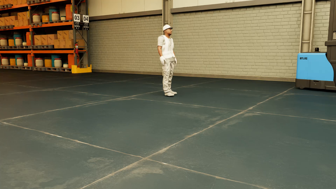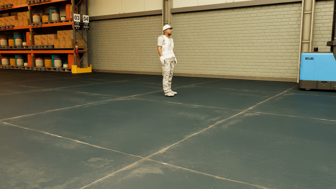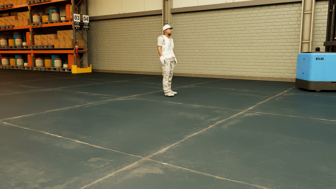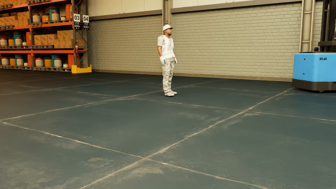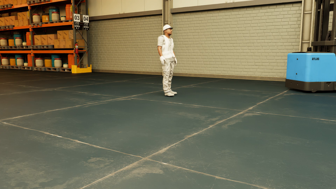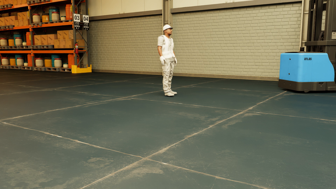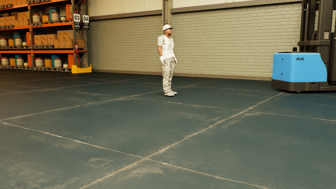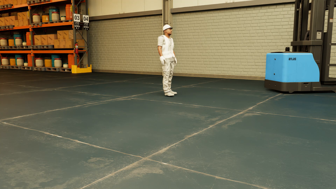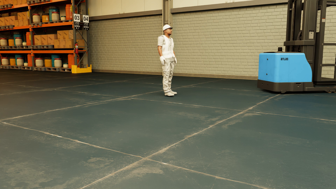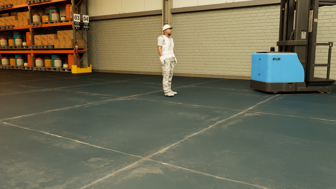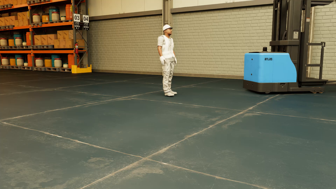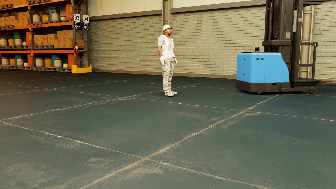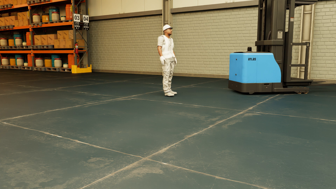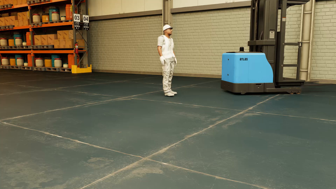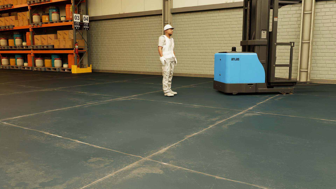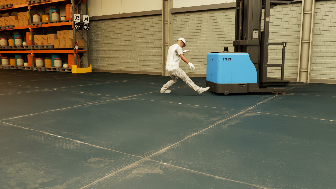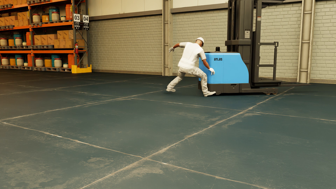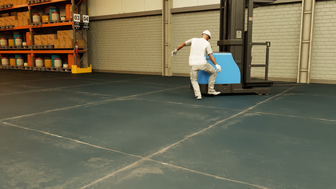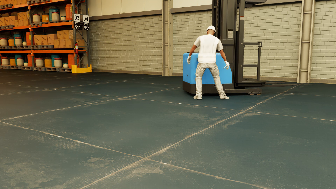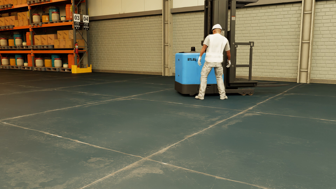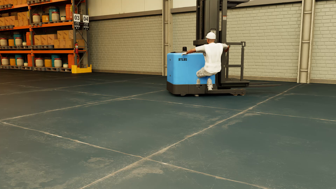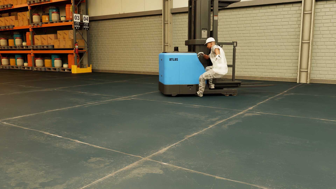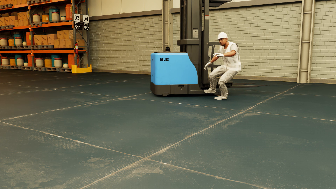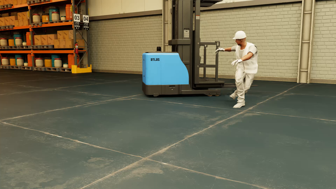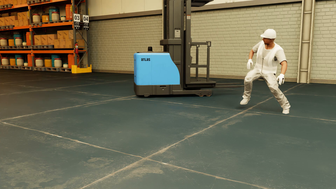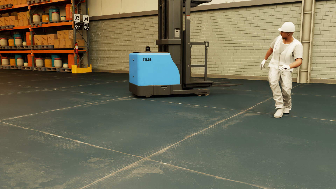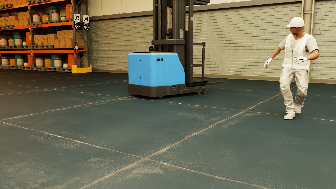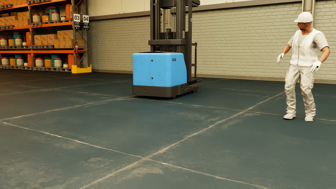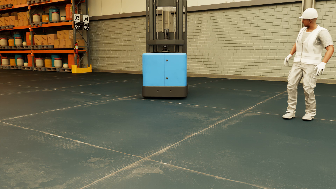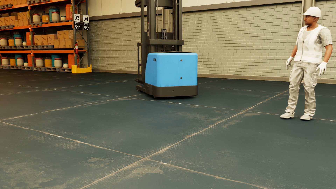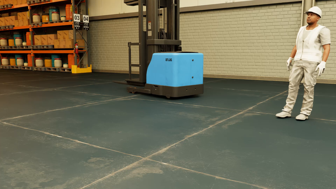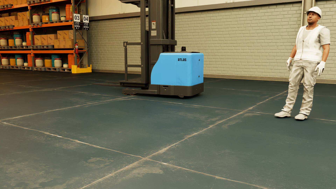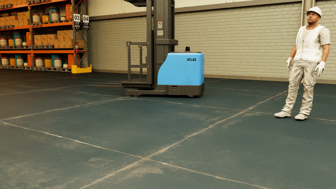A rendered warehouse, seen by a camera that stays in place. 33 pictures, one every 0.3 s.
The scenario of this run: Near miss between a forklift and a person.
